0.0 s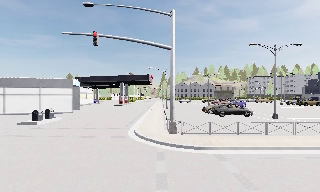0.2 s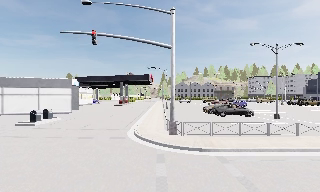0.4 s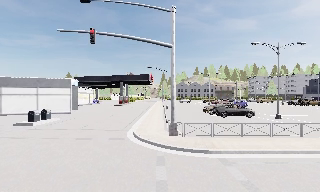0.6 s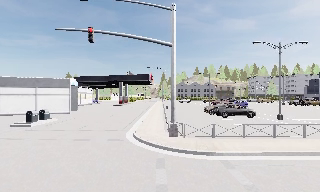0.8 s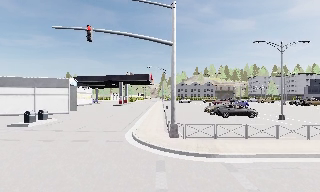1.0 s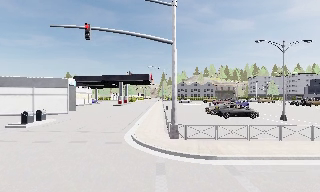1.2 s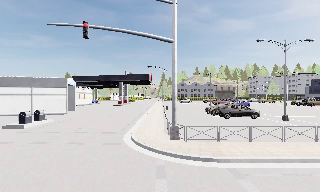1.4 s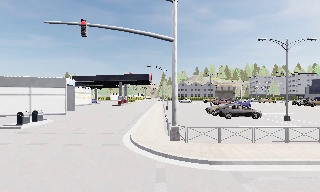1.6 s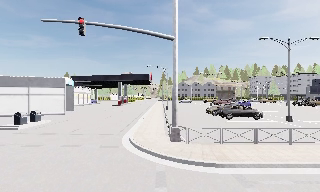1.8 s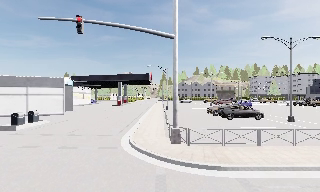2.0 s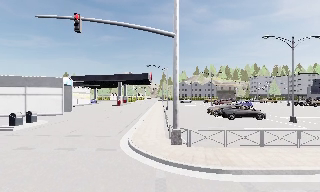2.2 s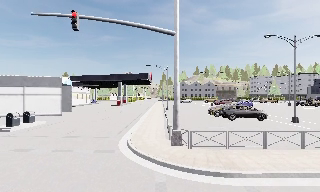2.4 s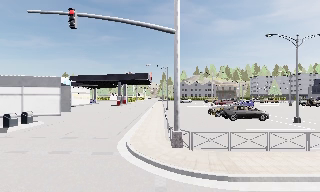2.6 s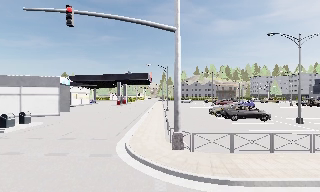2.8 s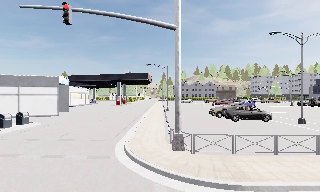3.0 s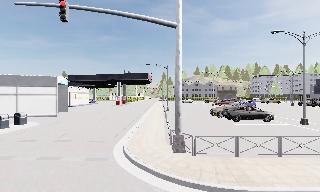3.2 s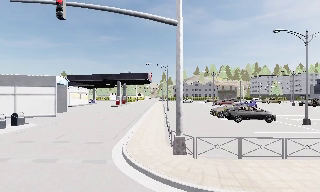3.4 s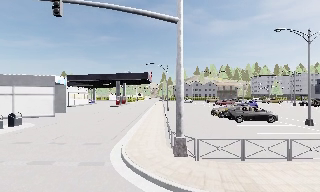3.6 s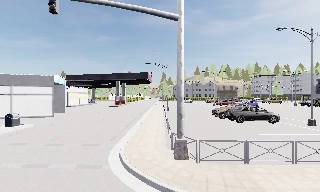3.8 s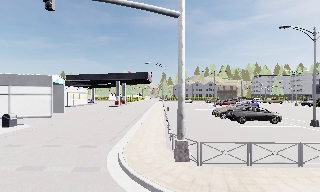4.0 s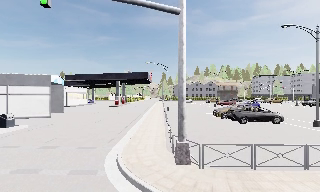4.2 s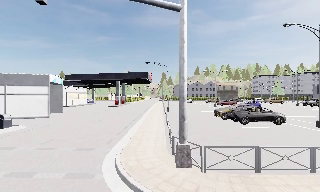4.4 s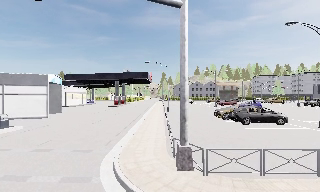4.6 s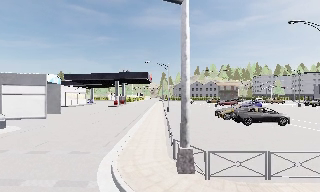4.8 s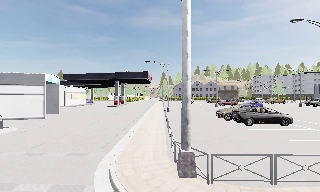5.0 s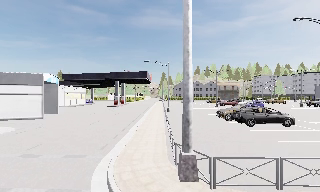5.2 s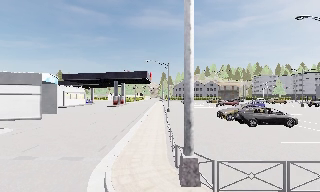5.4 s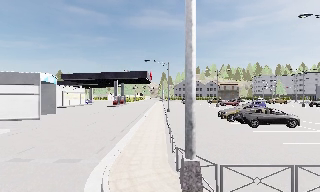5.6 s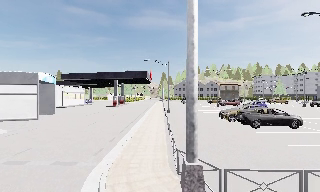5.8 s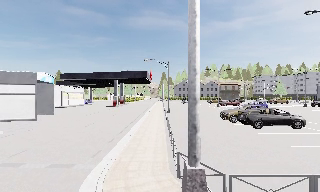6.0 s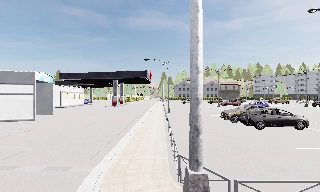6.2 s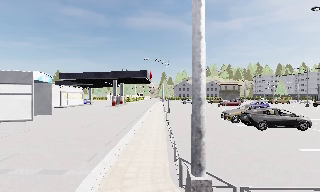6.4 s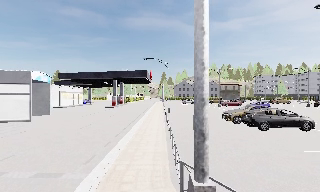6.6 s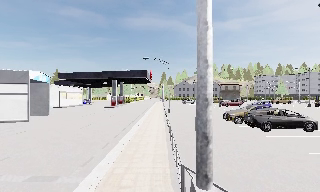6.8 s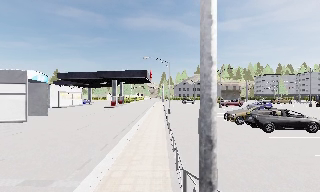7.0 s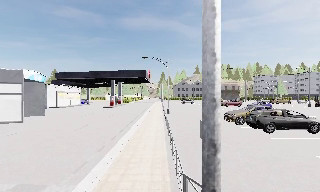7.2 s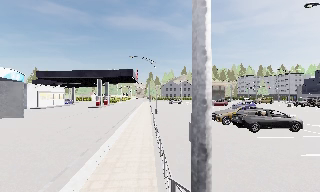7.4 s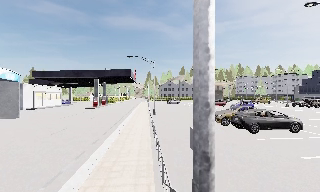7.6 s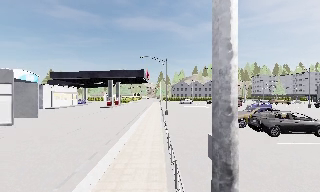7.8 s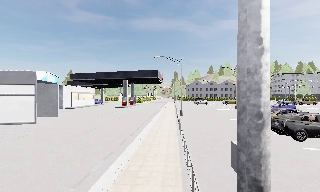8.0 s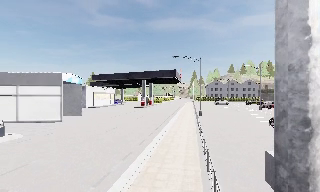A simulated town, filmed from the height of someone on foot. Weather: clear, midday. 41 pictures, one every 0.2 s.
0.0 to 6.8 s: The camera travels forward, about 8 m, so what stands in front looms larger.
6.8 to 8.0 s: The camera pans to its left, which is counterclockwise from overhead, by about 10 degrees. It travels forward, about 1.5 m, so what stands in front looms larger.
The film runs forward here.
